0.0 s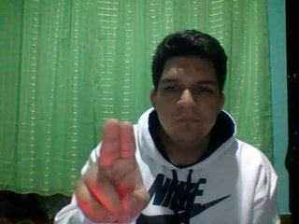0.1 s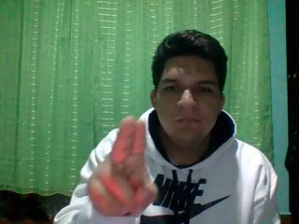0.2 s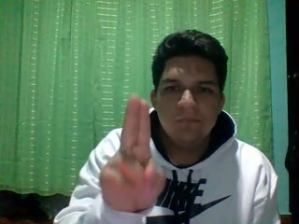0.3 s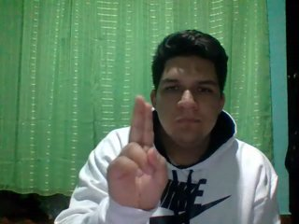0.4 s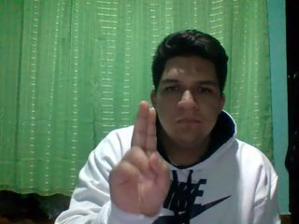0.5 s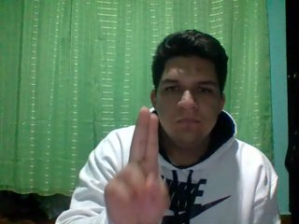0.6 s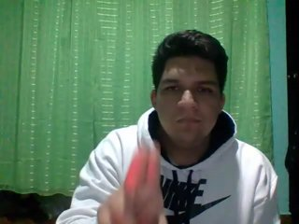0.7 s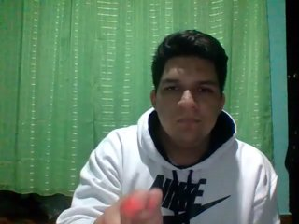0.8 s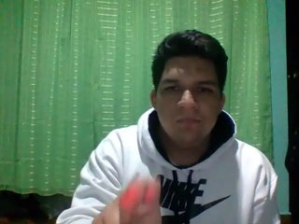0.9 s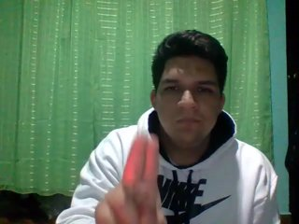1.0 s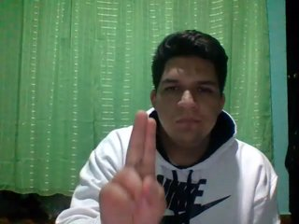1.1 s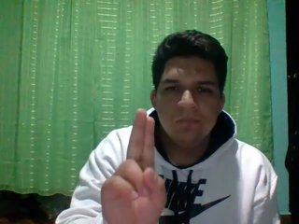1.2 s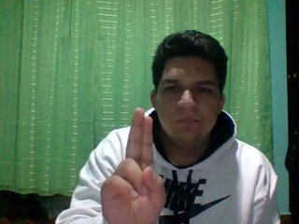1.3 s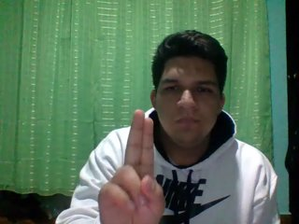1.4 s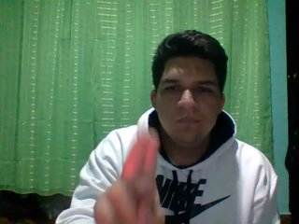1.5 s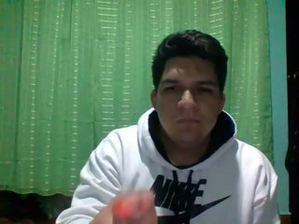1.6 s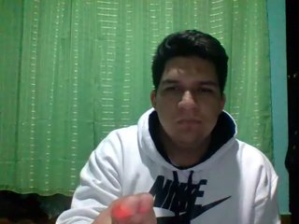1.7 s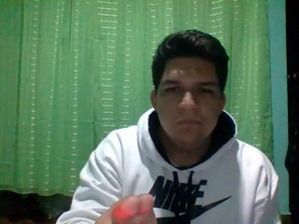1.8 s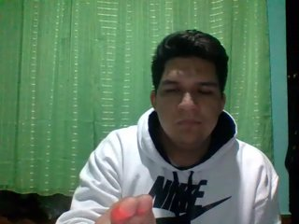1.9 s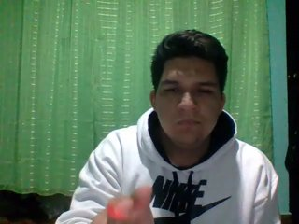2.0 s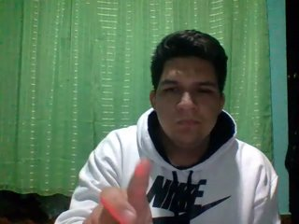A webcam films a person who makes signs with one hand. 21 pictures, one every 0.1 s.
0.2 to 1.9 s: Double click with two fingers.
